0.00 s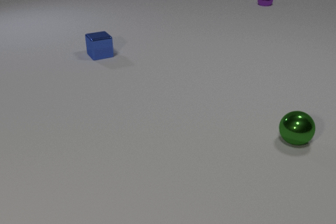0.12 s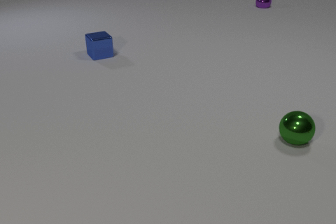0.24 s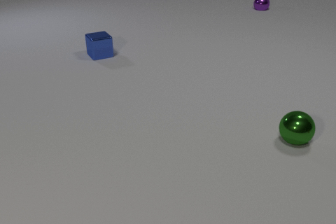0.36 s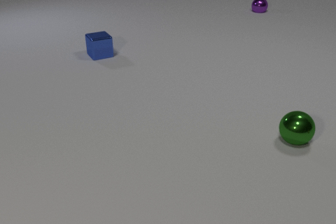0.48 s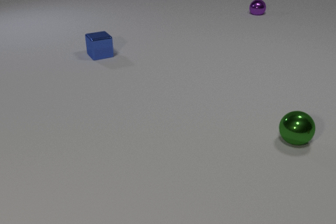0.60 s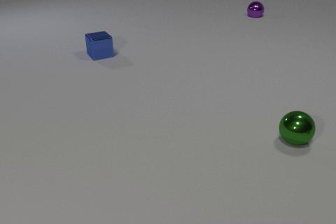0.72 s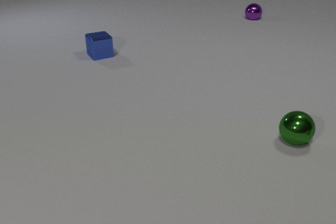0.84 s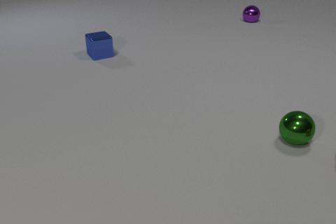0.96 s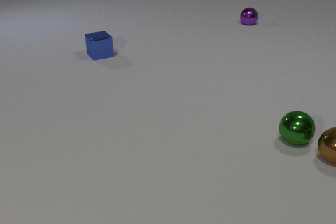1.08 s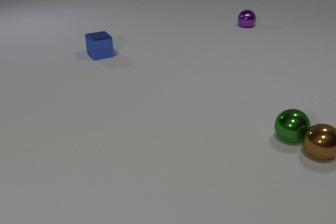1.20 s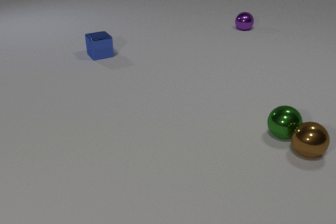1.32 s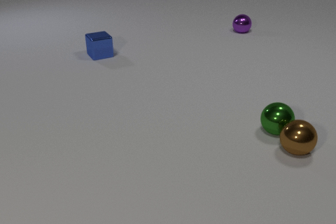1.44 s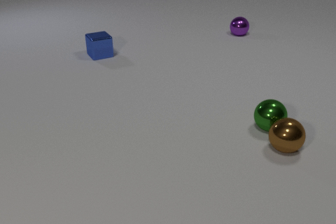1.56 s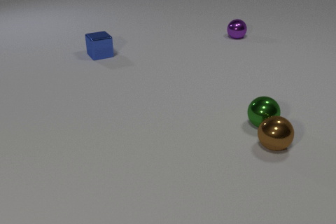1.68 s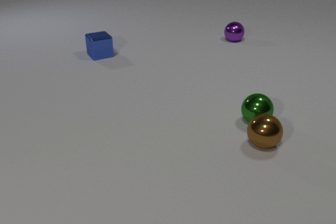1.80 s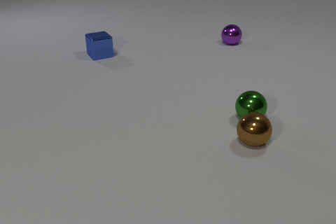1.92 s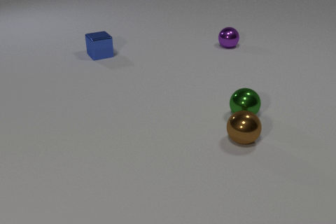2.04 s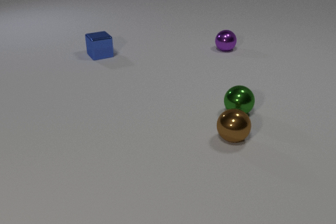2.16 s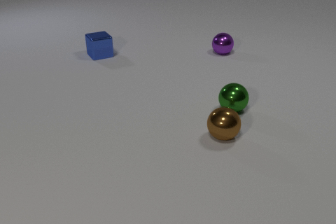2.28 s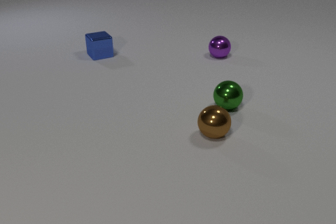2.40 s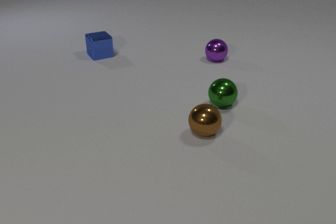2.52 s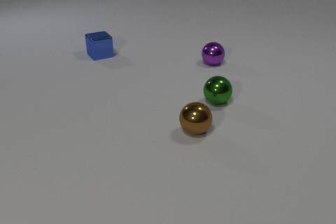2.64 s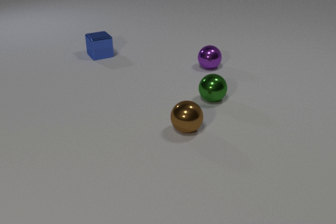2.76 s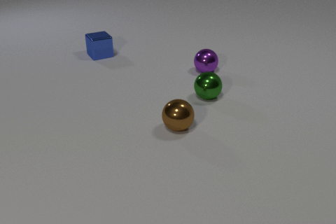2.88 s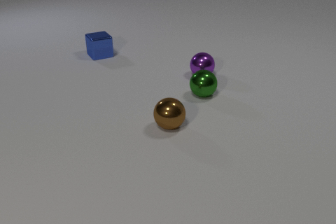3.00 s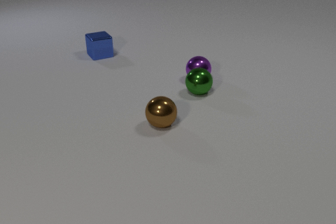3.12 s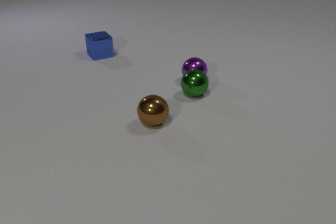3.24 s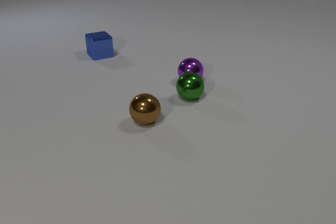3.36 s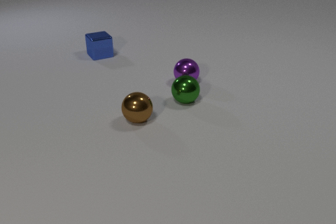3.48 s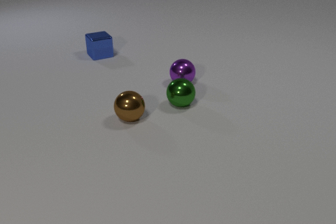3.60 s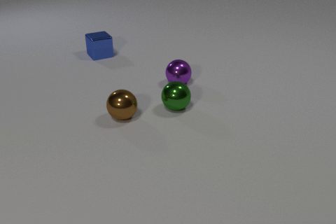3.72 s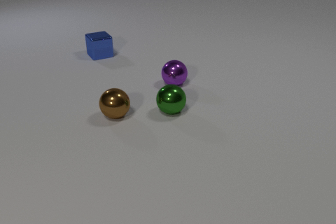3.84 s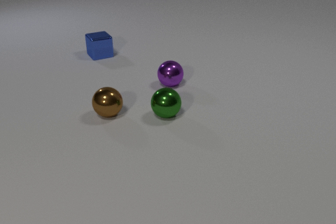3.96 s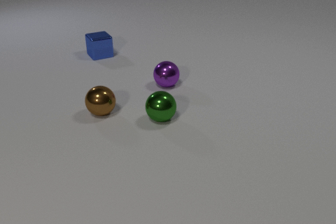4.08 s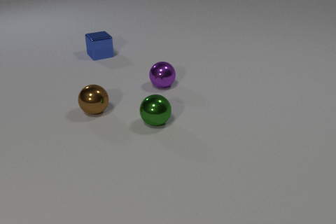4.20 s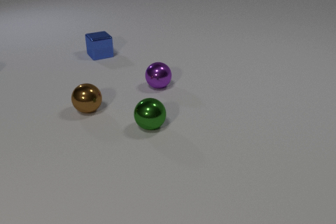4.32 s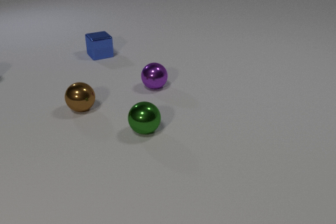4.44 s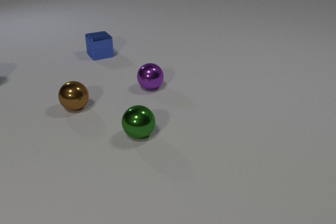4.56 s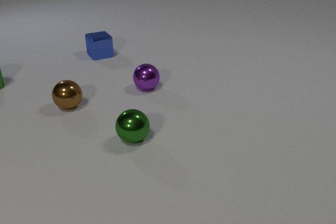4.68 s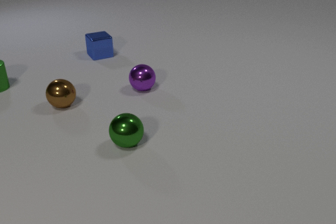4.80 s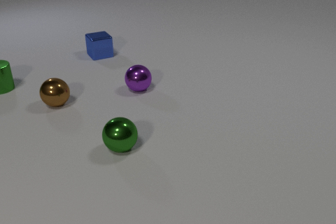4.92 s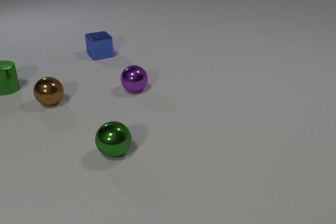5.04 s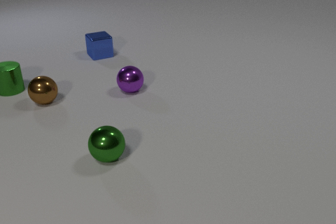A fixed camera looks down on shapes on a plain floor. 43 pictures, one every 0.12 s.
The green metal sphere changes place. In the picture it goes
to the left.
The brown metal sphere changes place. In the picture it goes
to the left.
0.00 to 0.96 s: The brown metal sphere comes in at the right edge, rolls to the left. The purple metal sphere rolls toward the camera.
0.96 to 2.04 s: The brown metal sphere rolls to the left. The green metal sphere rolls to the left and away from the camera. The purple metal sphere rolls toward the camera. The brown metal sphere and the green metal sphere collide.
2.04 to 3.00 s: The brown metal sphere rolls to the left. The green metal sphere rolls to the left and away from the camera. The purple metal sphere rolls toward the camera.
3.00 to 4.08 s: The brown metal sphere rolls to the left and away from the camera. The green metal sphere rolls toward the camera and to the left. The purple metal sphere rolls to the left and toward the camera. The green metal sphere and the purple metal sphere collide.
4.08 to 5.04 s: The brown metal sphere rolls to the left and away from the camera. The green metal sphere rolls toward the camera and to the left. The purple metal sphere rolls to the left. The green metal cylinder comes in at the left edge, slides to the right and toward the camera.
What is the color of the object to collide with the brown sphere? green.
What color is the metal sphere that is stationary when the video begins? green.
Are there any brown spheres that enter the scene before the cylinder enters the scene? yes.
